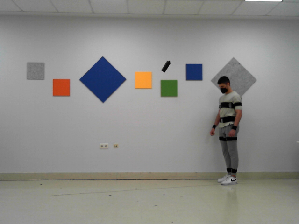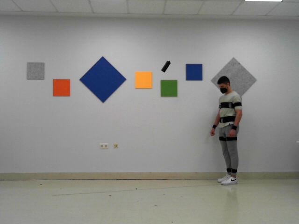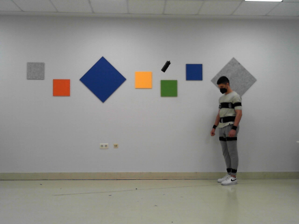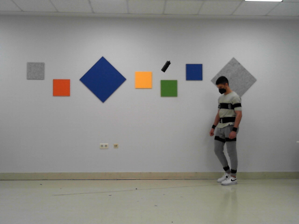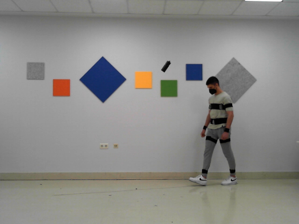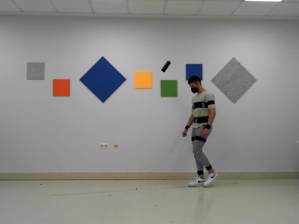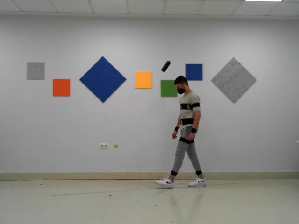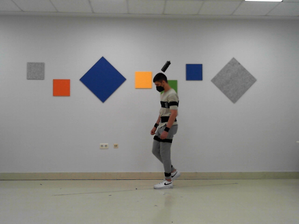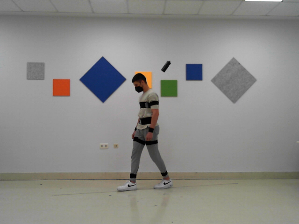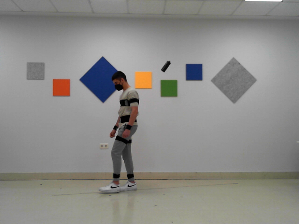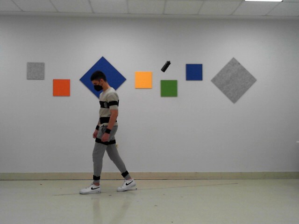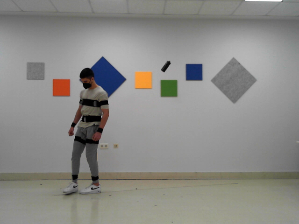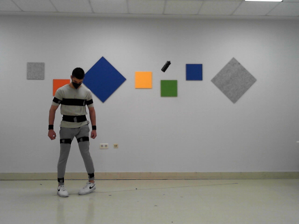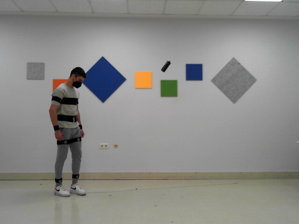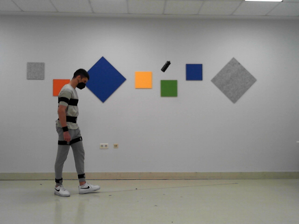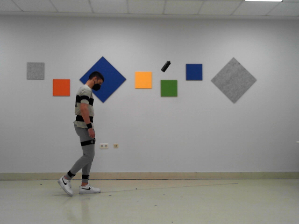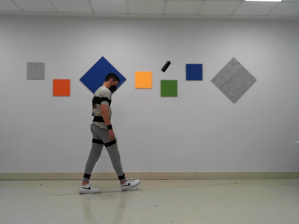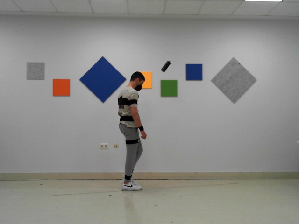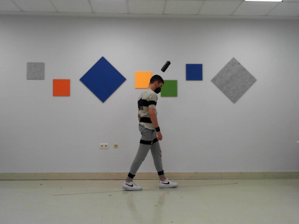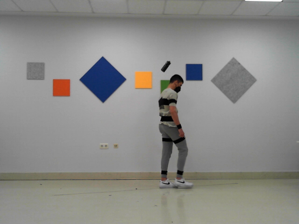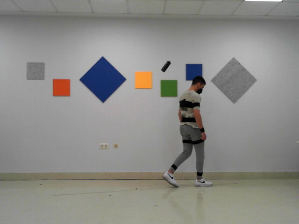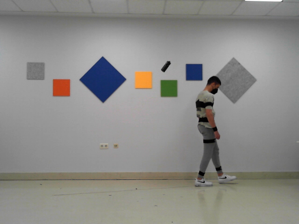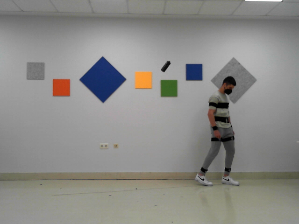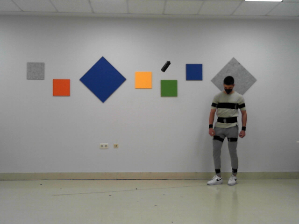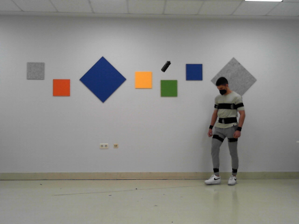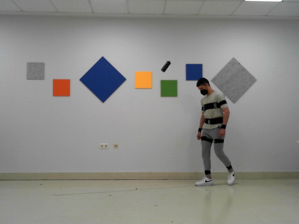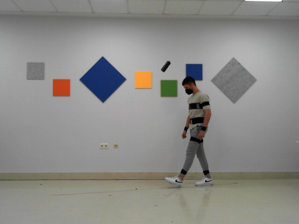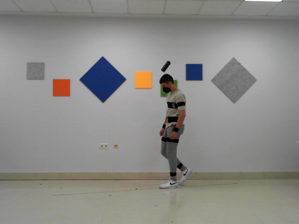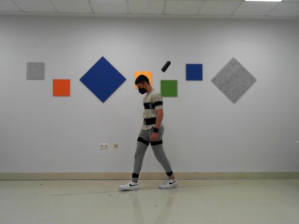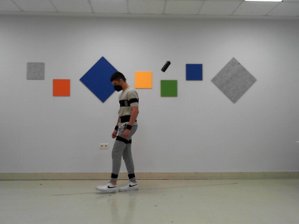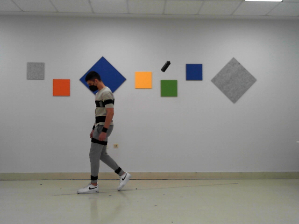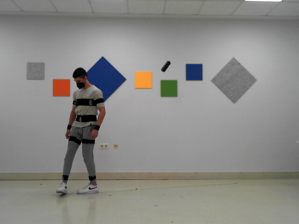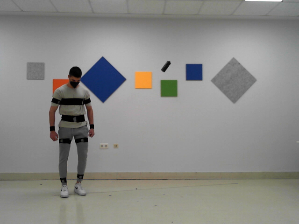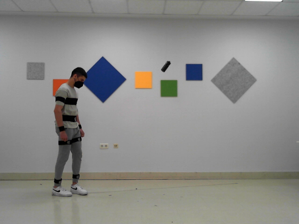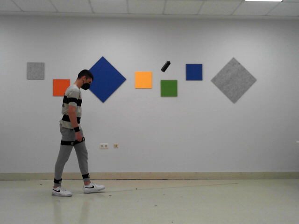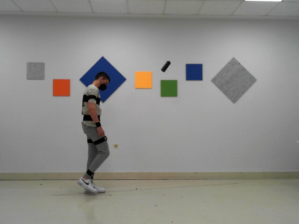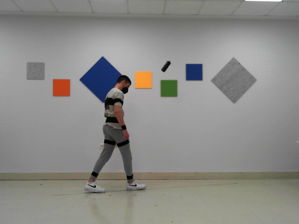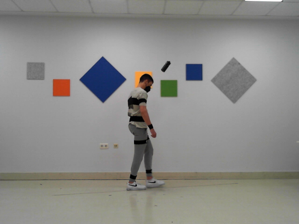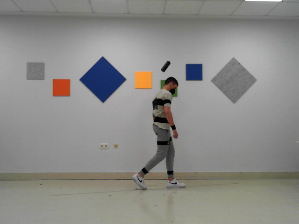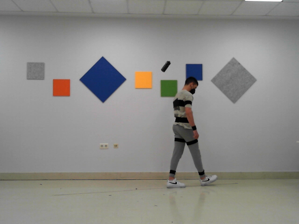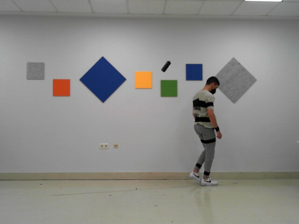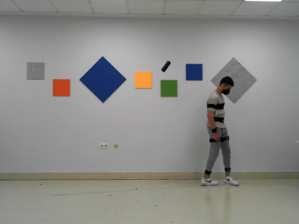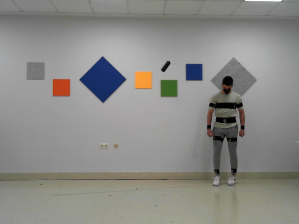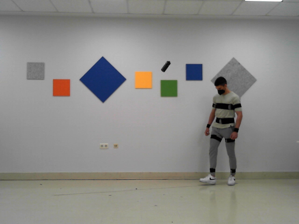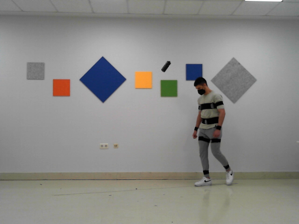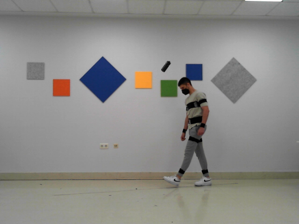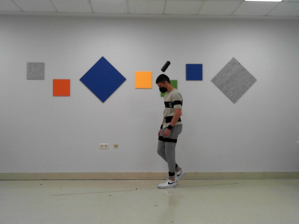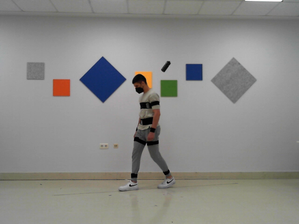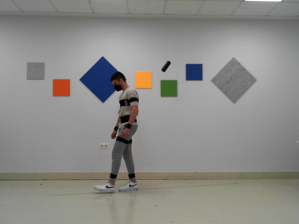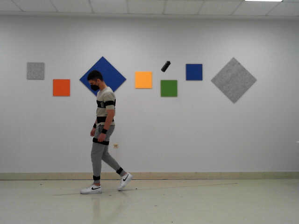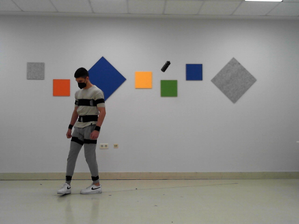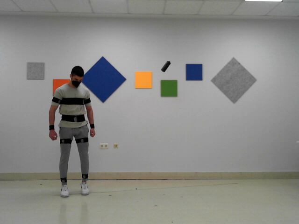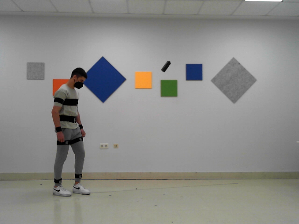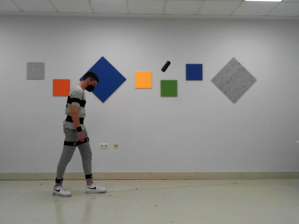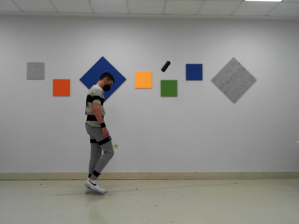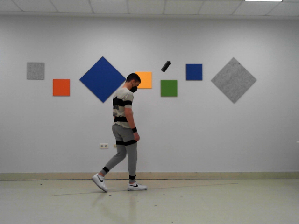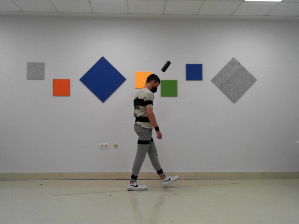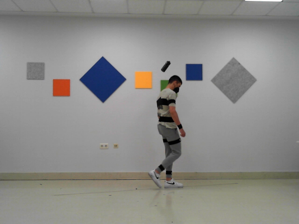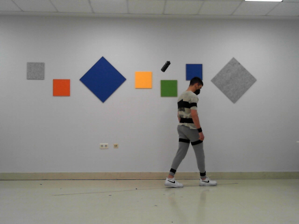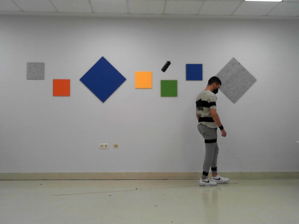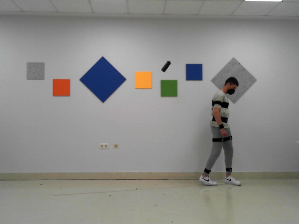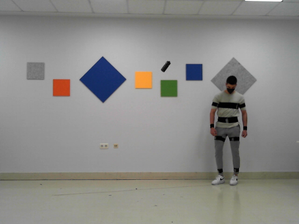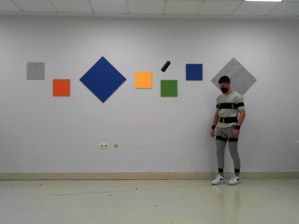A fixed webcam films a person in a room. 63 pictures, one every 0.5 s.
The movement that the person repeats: Walk along a line.
